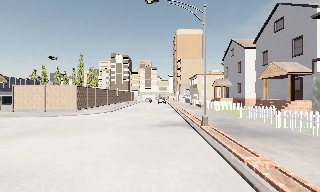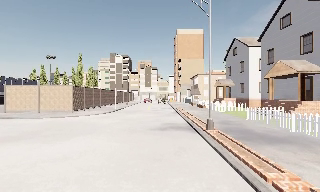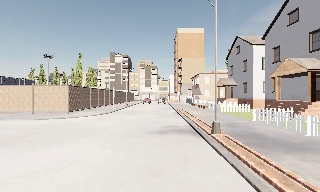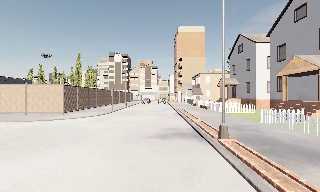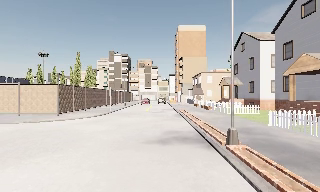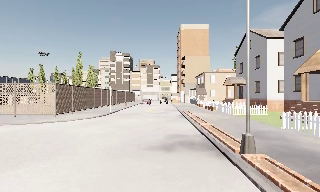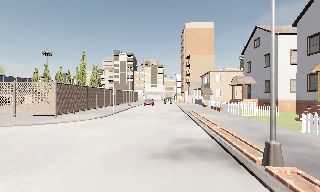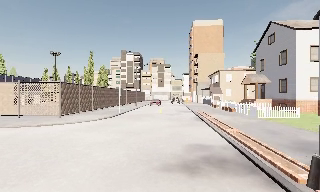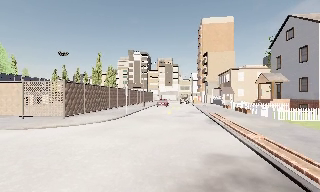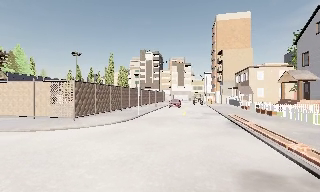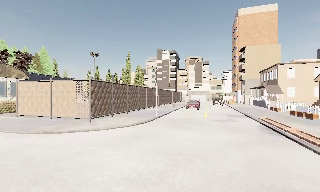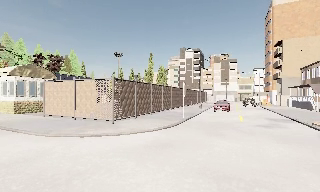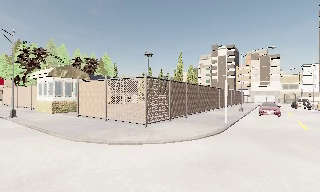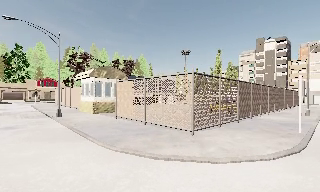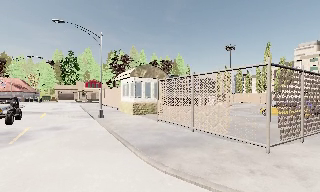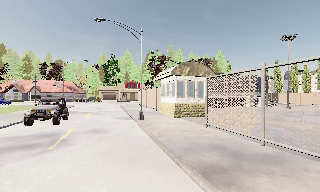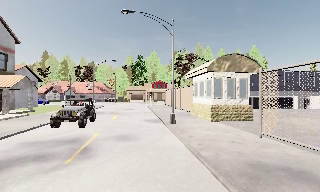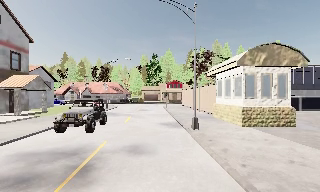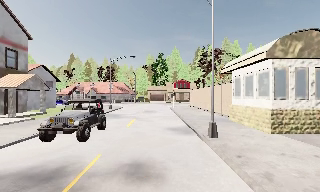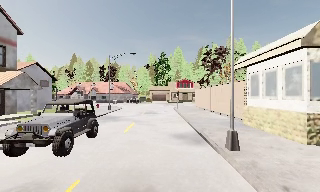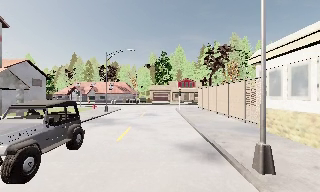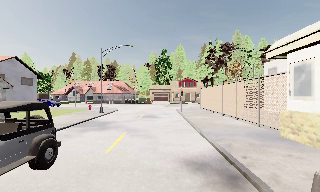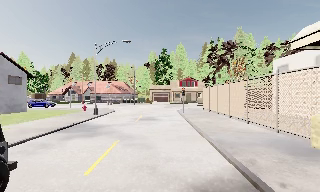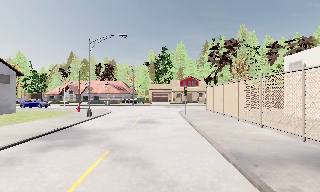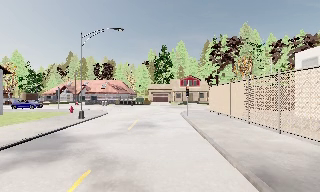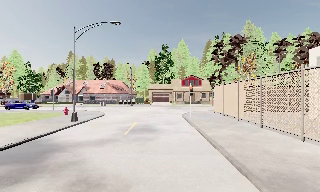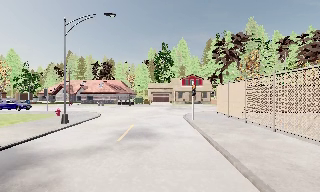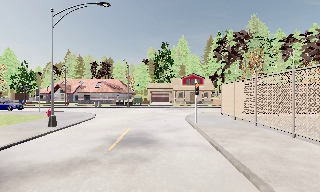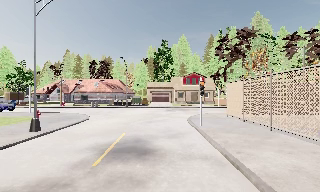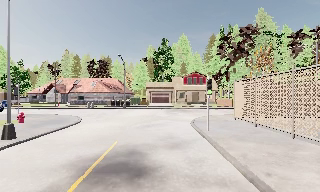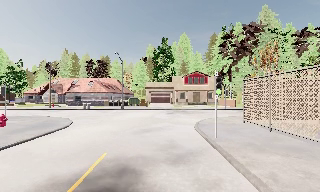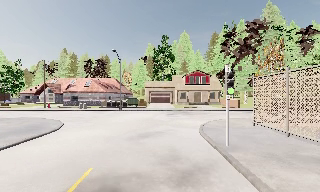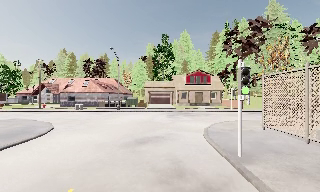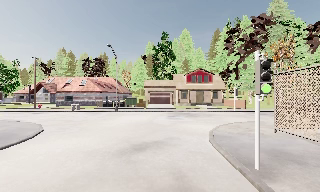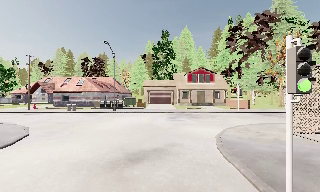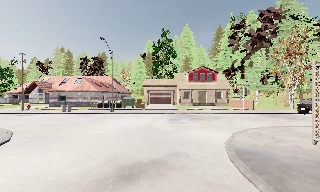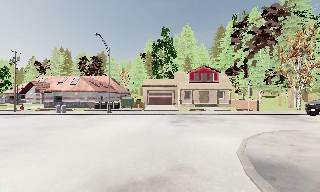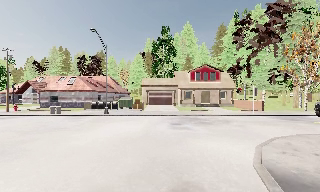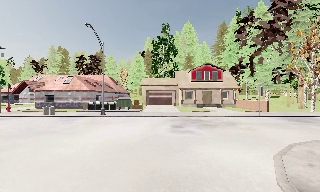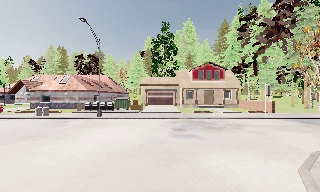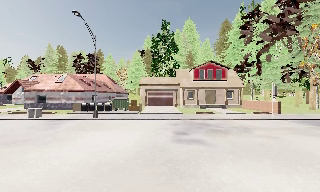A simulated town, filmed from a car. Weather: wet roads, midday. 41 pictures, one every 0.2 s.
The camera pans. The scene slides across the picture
to the right.
The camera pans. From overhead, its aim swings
counterclockwise.
0.0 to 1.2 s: The camera travels forward, about 5 m, so what stands in front looms larger.
1.2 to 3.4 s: The camera swings to its left by about 85 degrees, and the scene slides to the right. It travels forward, about 17 m. It gains speed.
3.4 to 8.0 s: The camera travels forward, about 30 m, so what stands in front looms larger. It loses speed.
The film runs forward here.
